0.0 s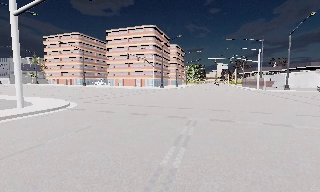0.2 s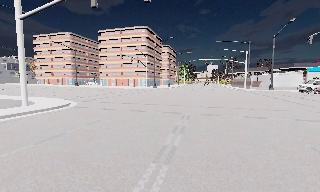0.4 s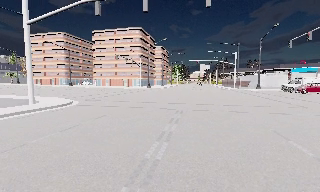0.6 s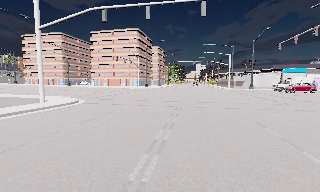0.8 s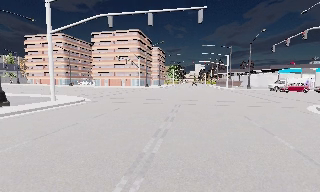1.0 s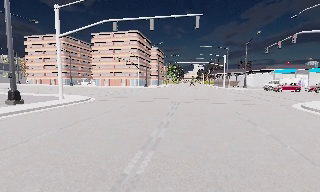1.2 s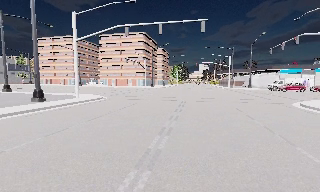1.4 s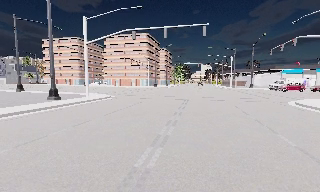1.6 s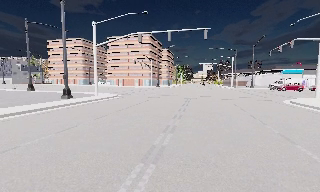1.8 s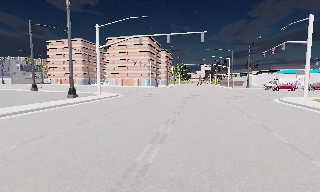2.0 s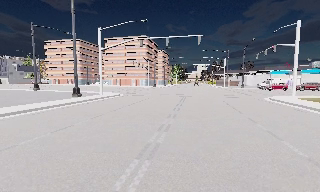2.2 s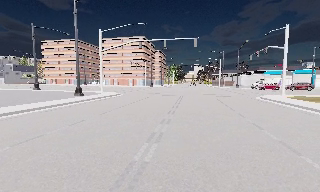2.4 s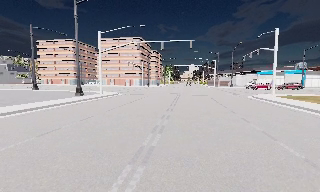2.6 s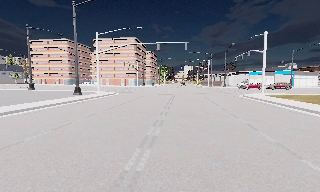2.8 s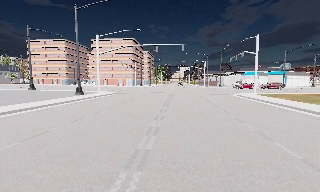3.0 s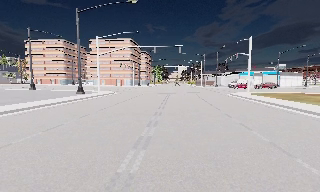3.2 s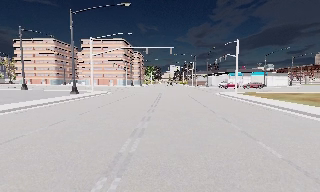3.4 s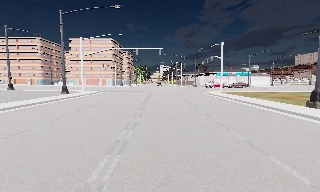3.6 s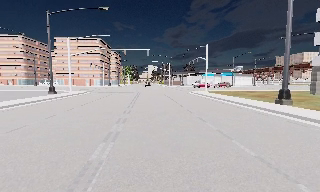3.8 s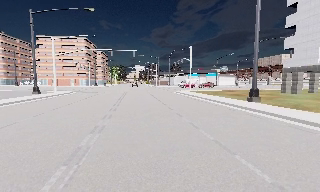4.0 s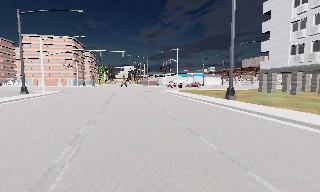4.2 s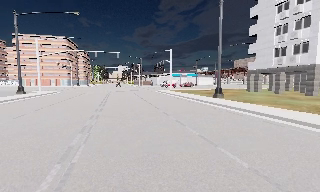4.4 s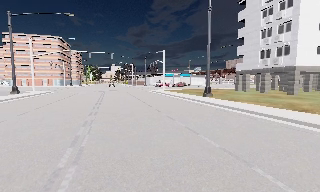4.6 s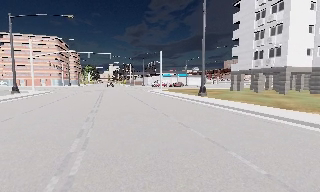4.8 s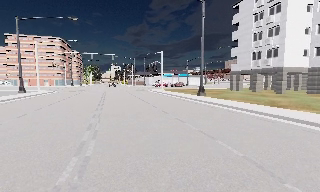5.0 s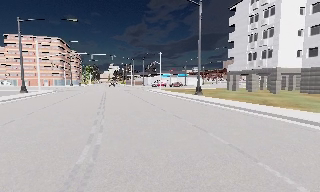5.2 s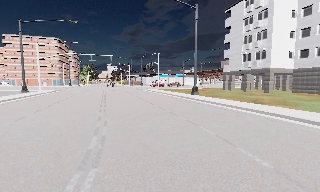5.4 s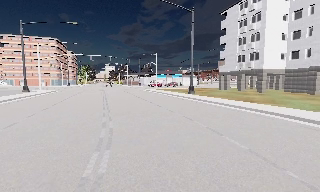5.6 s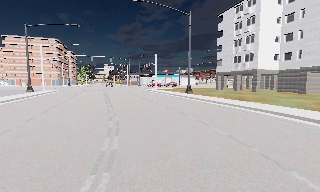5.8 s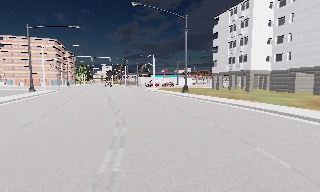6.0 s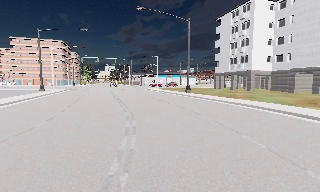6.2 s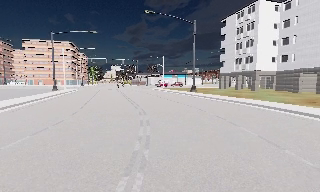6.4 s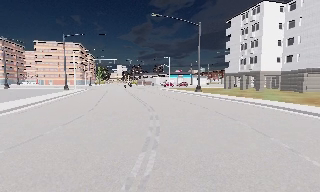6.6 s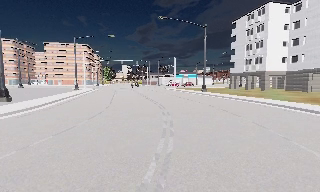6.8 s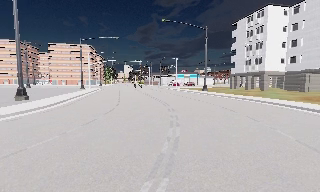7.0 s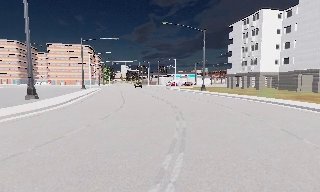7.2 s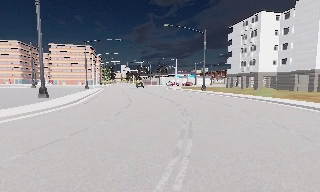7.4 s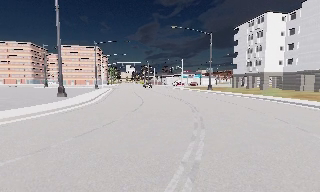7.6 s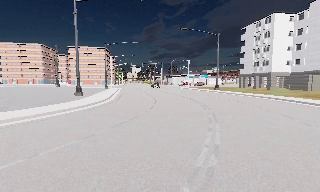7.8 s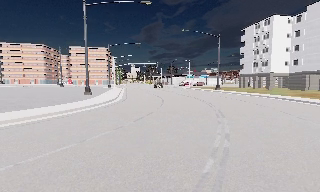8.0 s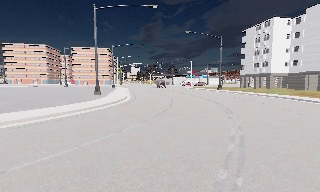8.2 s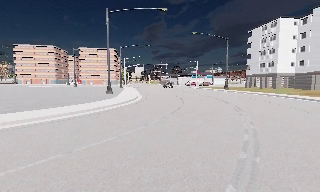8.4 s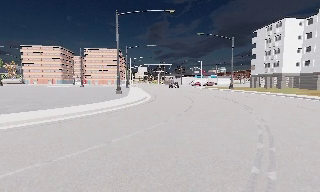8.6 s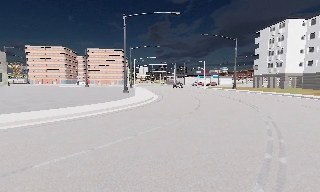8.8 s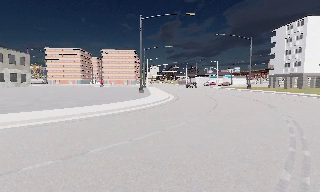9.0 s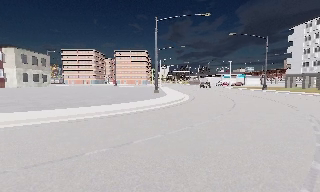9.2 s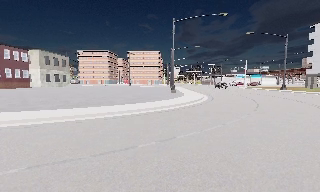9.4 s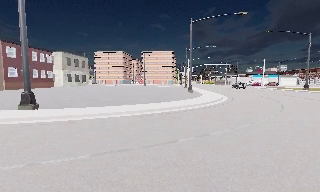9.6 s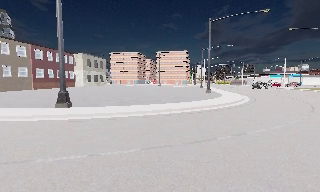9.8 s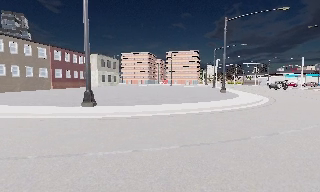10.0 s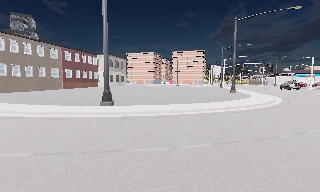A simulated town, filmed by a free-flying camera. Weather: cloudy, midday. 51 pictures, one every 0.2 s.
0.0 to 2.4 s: The camera travels backward, about 13 m, so what stands in front gets smaller.
2.4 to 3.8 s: The camera swings to its right by about 20 degrees, and the scene slides to the left. It travels backward, about 6 m, so what stands in front gets smaller.
3.8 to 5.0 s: The camera travels backward, about 5 m, so what stands in front gets smaller. It loses speed.
5.0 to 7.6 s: The camera travels backward, about 13 m, so what stands in front gets smaller.
7.6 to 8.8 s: The camera travels backward and to its left, about 6 m, so what stands in front gets smaller.
8.8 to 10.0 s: The camera pans to its left, which is counterclockwise from overhead, by about 20 degrees. It travels to its left, about 5 m, so close, fixed things drift to the right.
The film runs backward here.
